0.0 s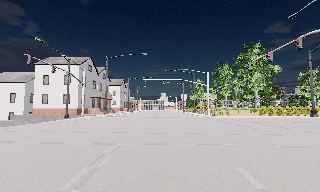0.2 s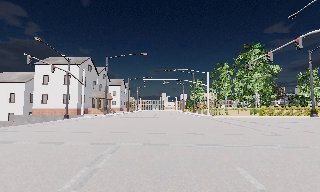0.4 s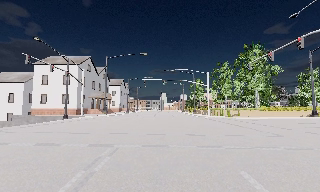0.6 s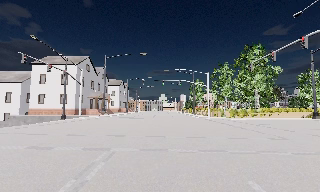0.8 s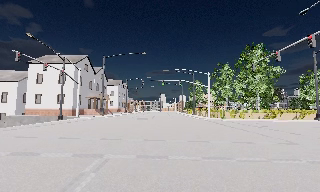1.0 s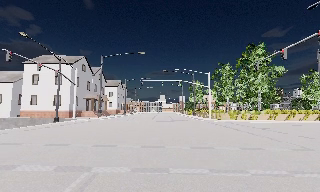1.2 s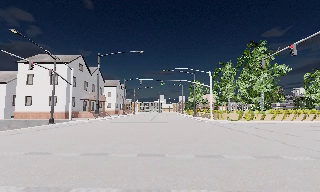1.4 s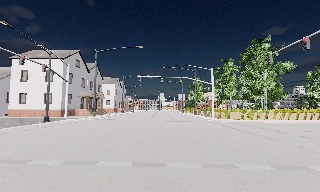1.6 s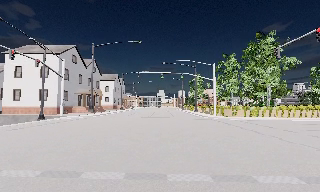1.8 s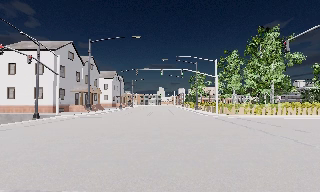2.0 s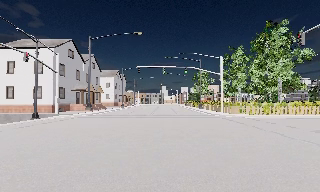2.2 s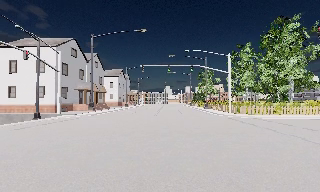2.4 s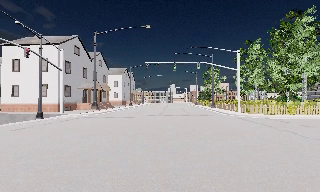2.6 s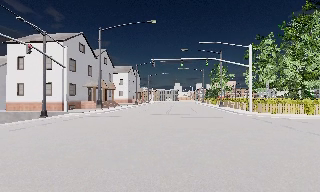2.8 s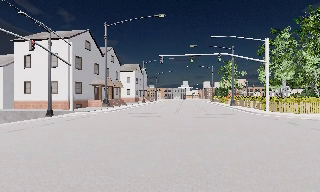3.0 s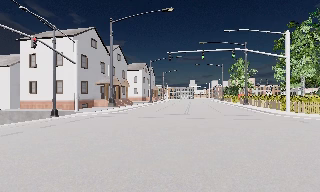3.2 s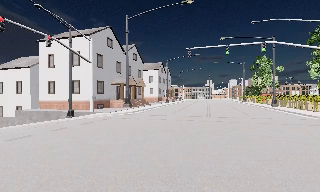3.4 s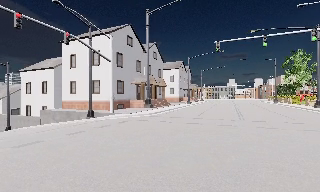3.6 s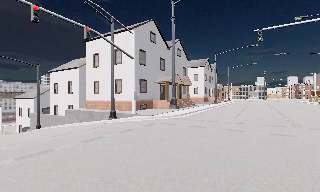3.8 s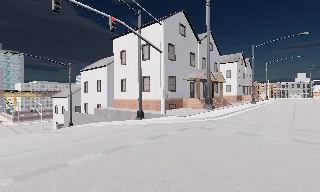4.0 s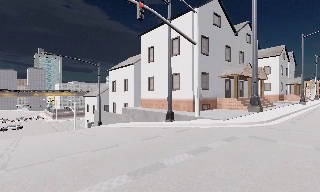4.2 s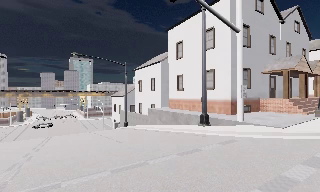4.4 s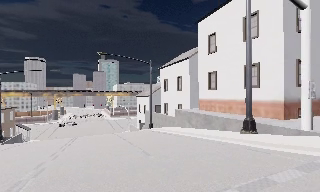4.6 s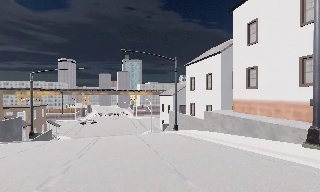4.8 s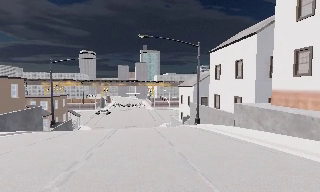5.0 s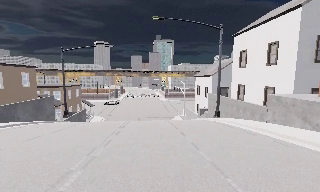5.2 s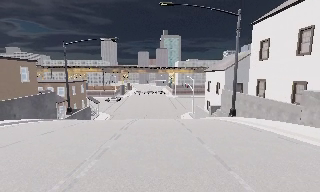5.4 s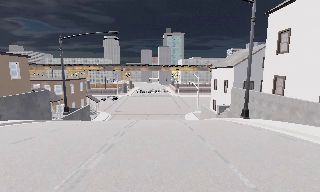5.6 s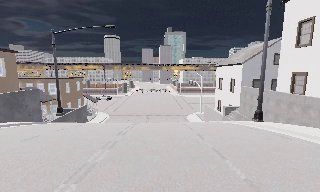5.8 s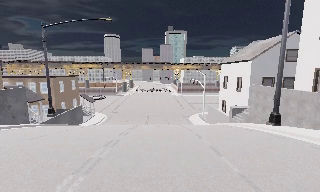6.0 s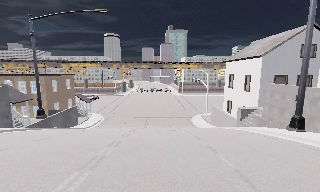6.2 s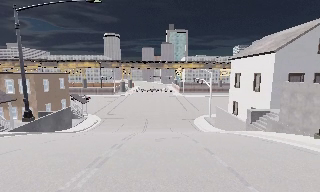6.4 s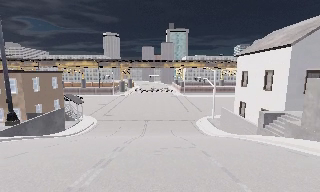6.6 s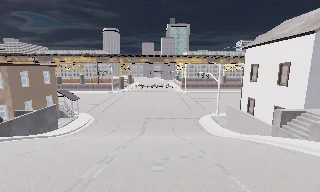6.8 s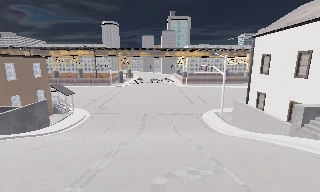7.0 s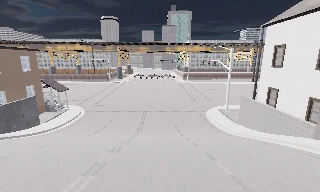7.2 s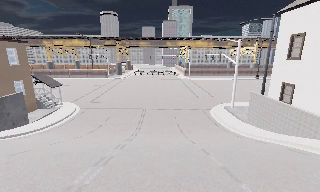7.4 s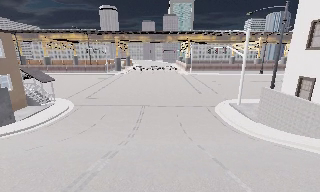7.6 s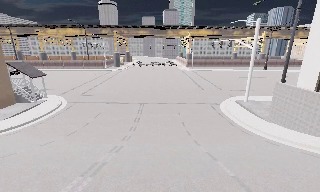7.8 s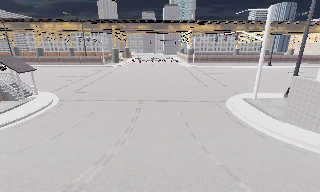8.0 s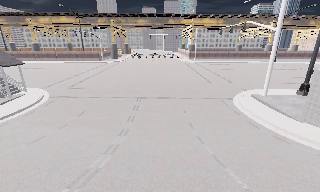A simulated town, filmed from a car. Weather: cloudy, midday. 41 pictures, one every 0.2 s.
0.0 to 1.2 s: The camera travels forward, about 3 m, so what stands in front looms larger. It gains speed.
1.2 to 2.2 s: The camera travels forward, about 4.5 m, so what stands in front looms larger.
2.2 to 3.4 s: The camera swings to its left by about 20 degrees, and the scene slides to the right. It travels forward, about 7 m, so what stands in front looms larger. It gains speed.
3.4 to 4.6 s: The camera swings to its left by about 50 degrees, and the scene slides to the right. It travels forward, about 10 m.
4.6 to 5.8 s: The camera pans to its left, which is counterclockwise from overhead, by about 15 degrees. It travels forward, about 10 m, so what stands in front looms larger. Its aim tips downward by about 10 degrees, and the scene shifts upward.
5.8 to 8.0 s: The camera travels forward, about 17 m, so what stands in front looms larger. Its aim tips downward by about 10 degrees, and the scene shifts upward.
The film runs forward here.
